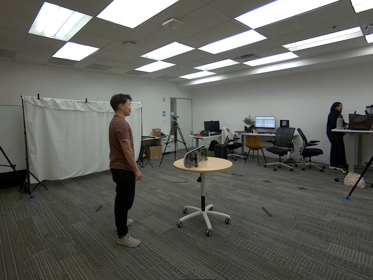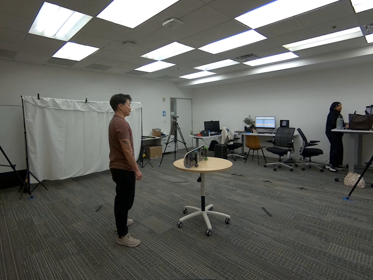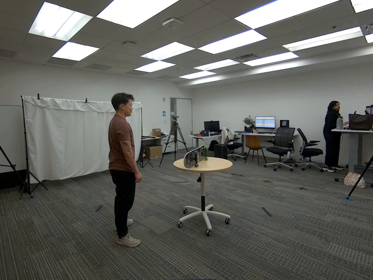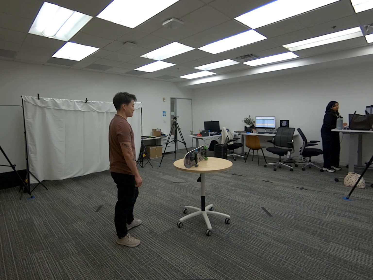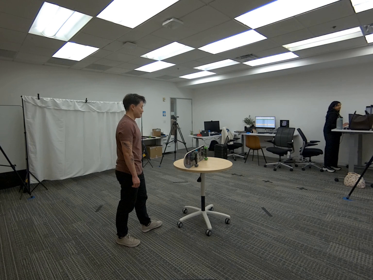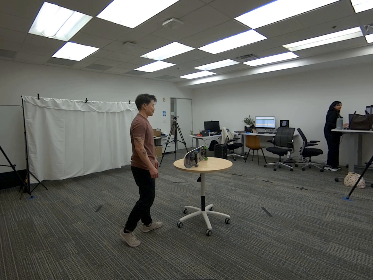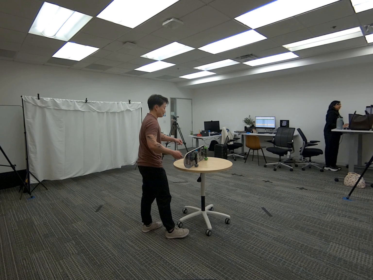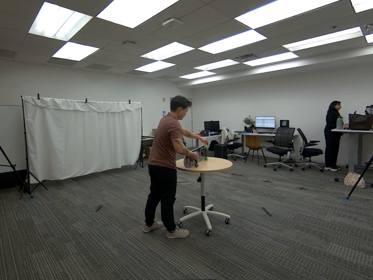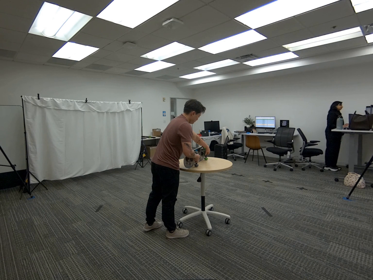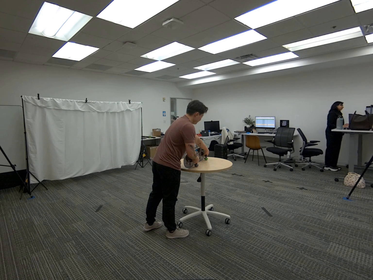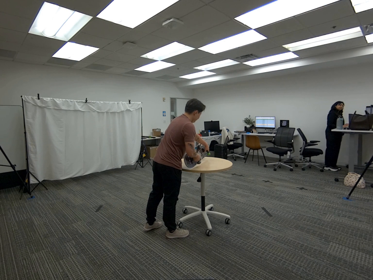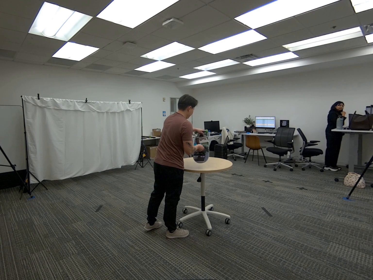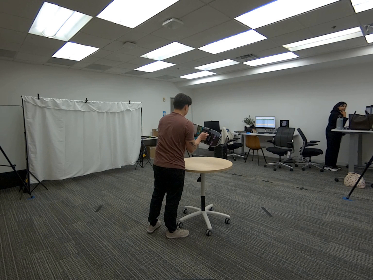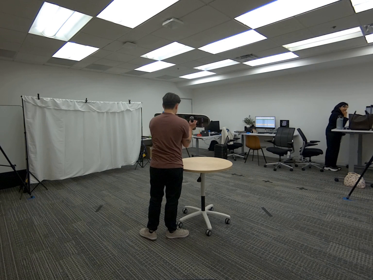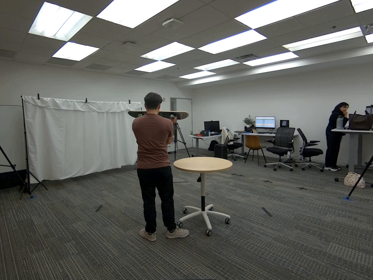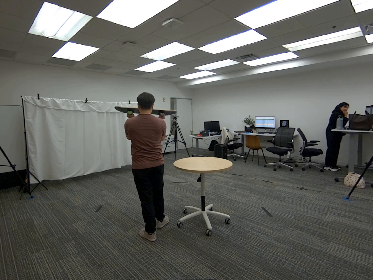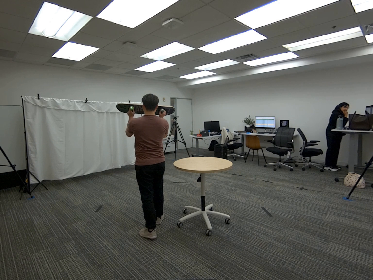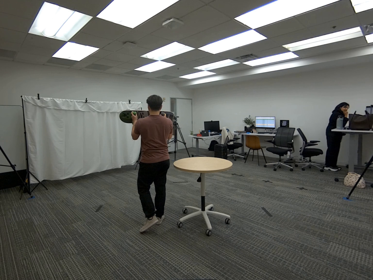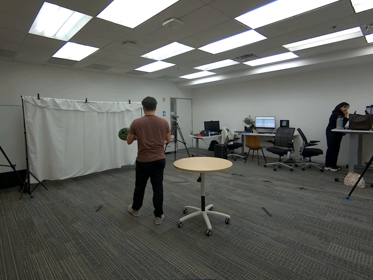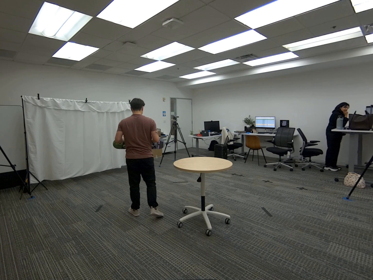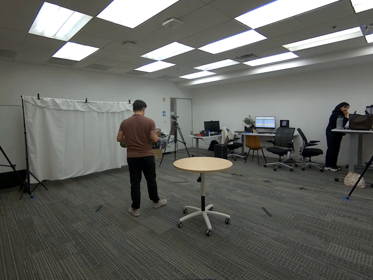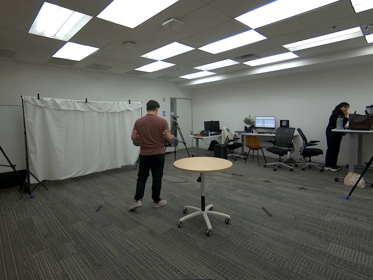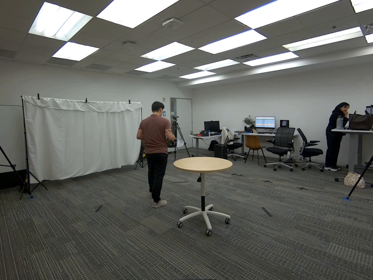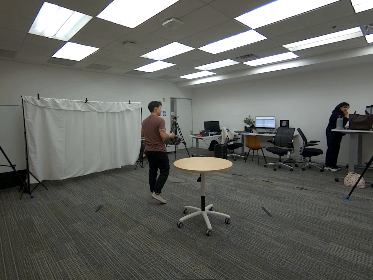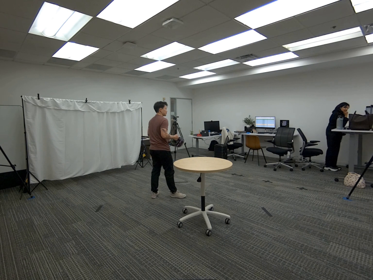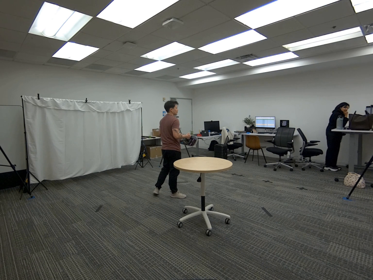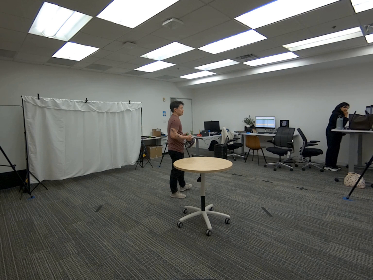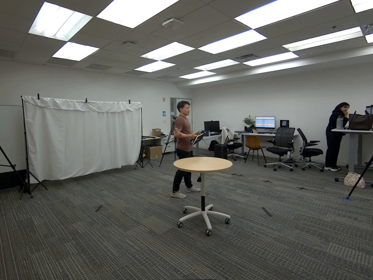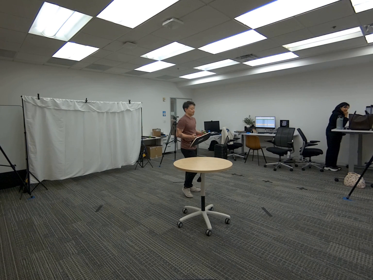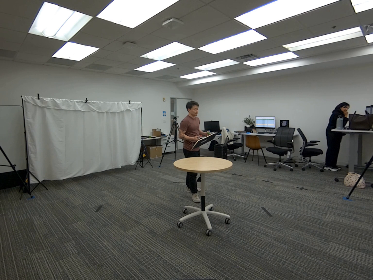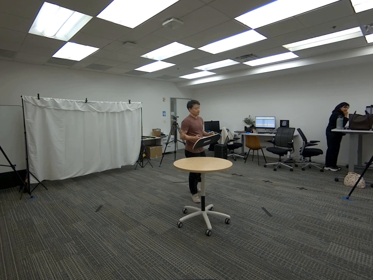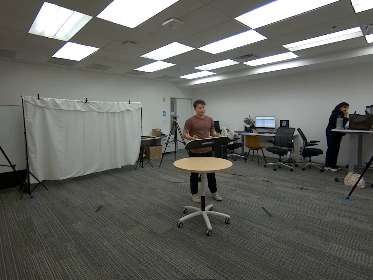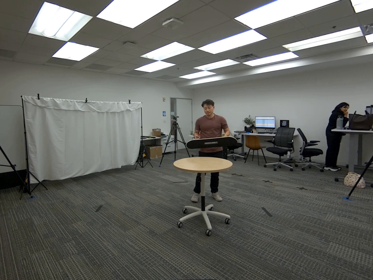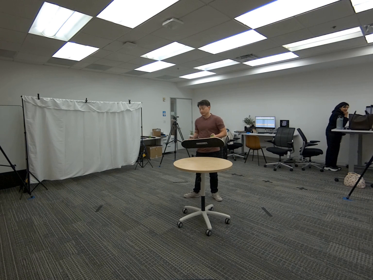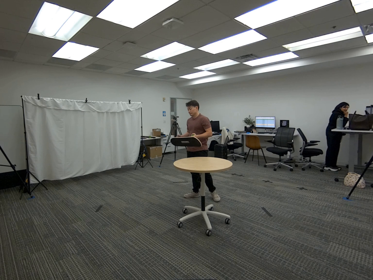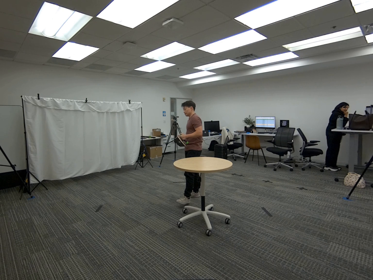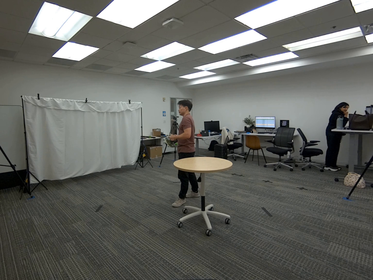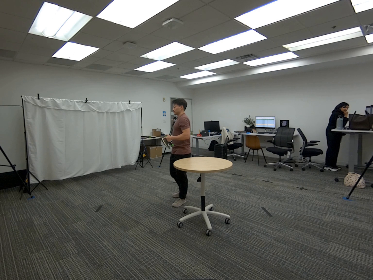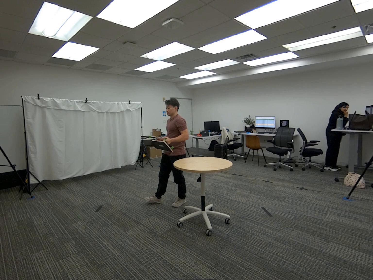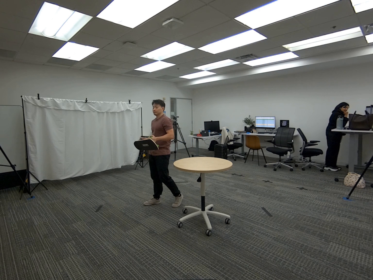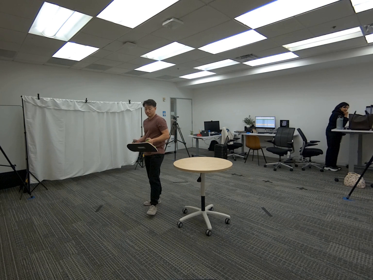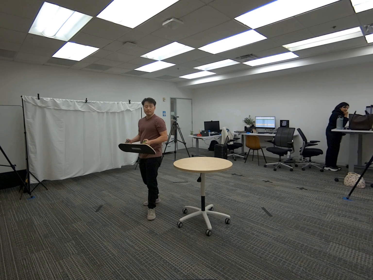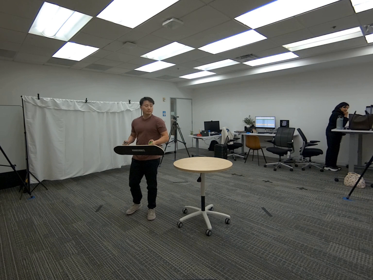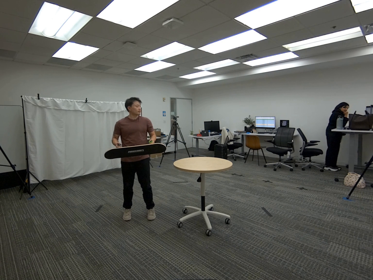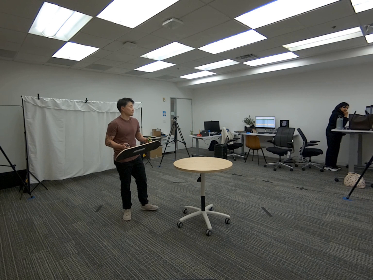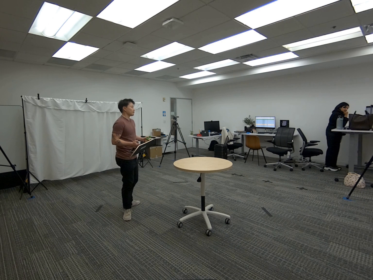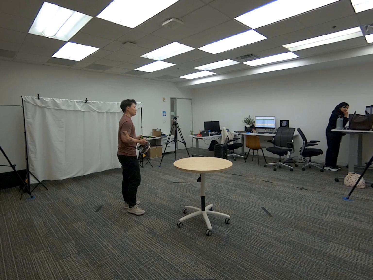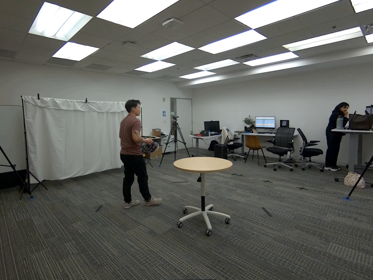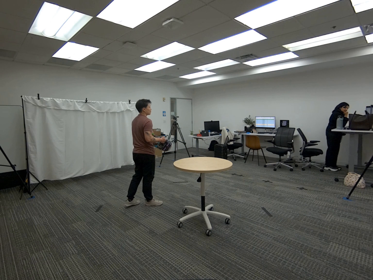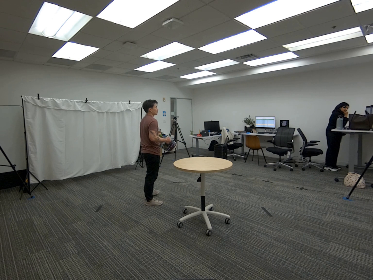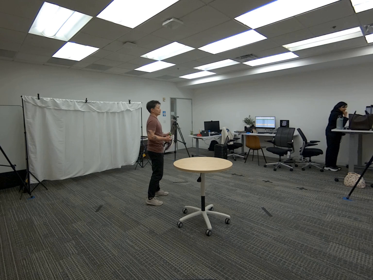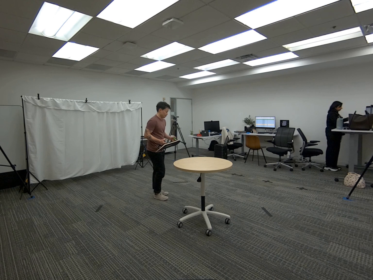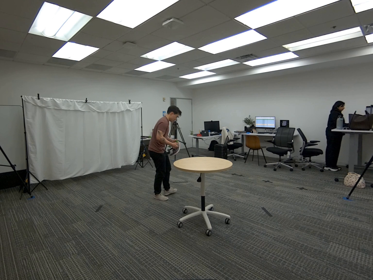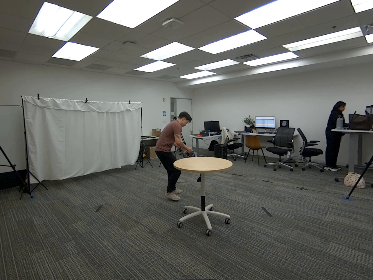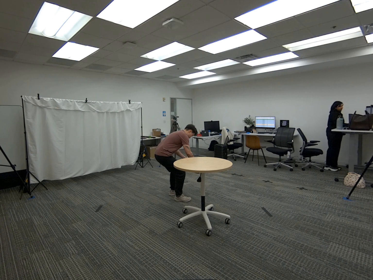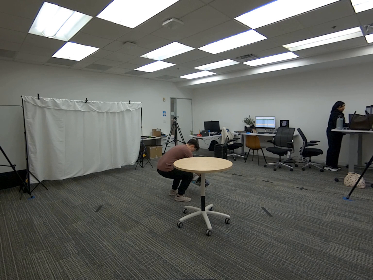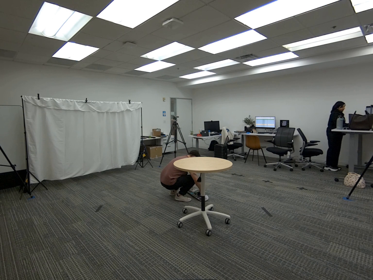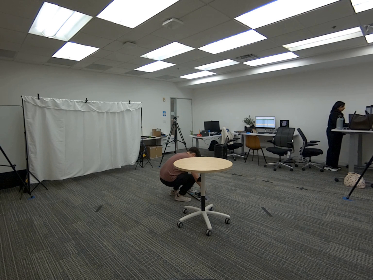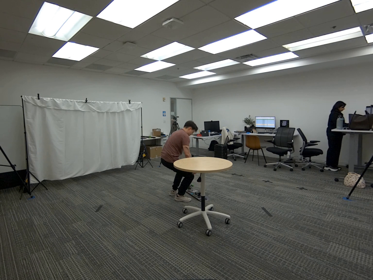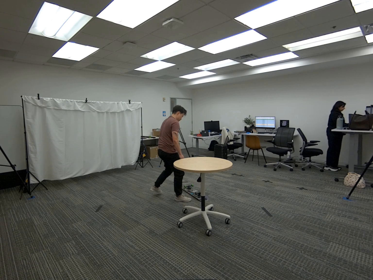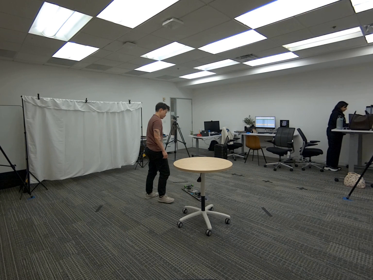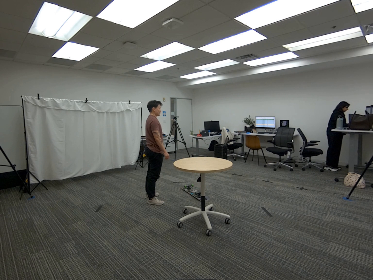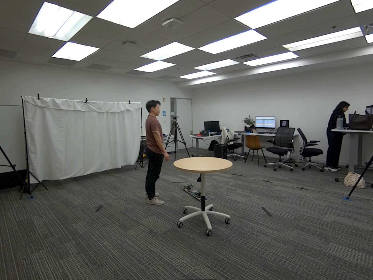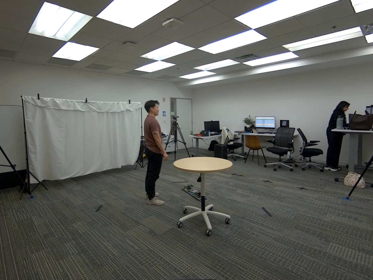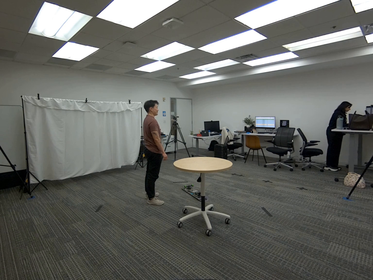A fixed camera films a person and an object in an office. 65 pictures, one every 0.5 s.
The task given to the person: Walk to the skateboard on the round table. Pick up the skateboard with both hands and place the skateboard on the ground.
